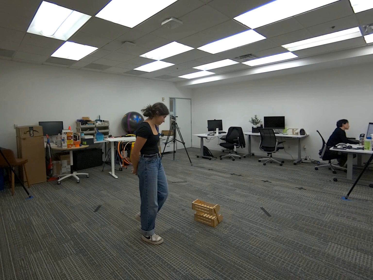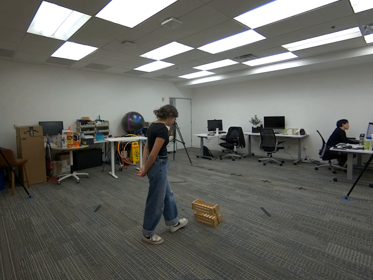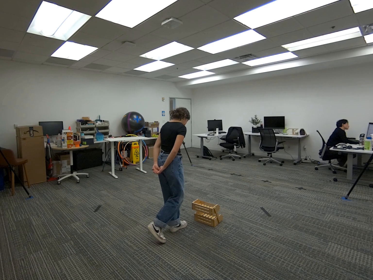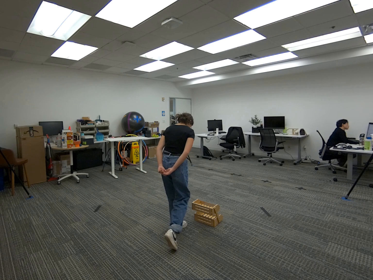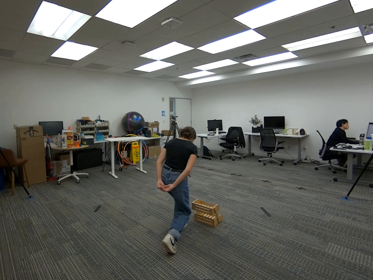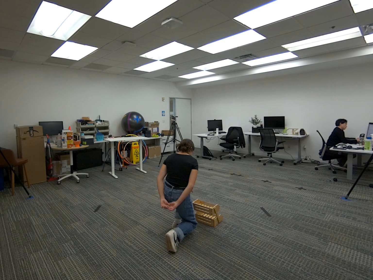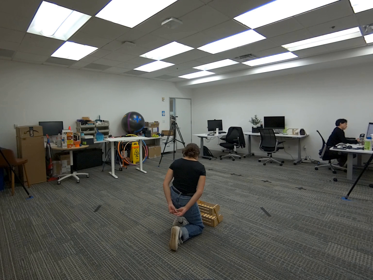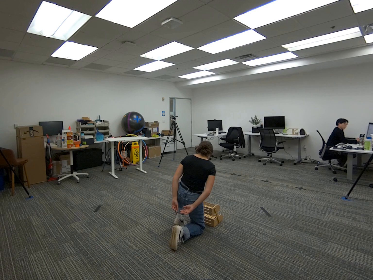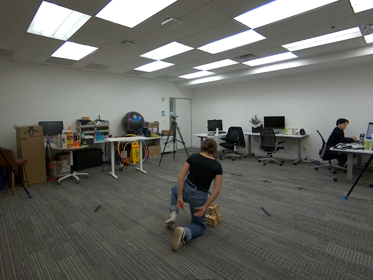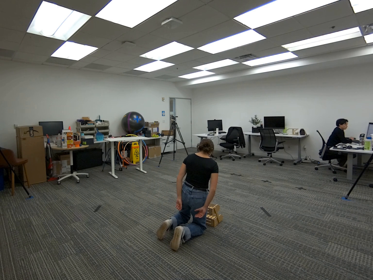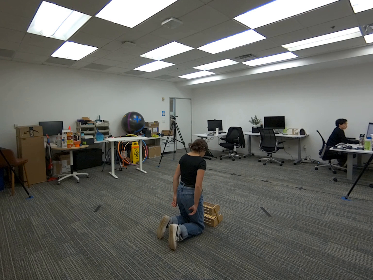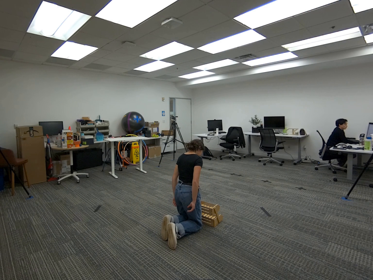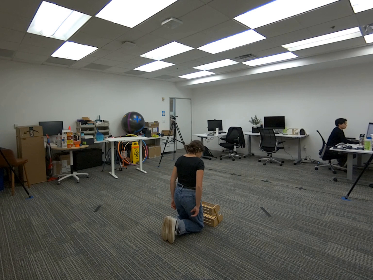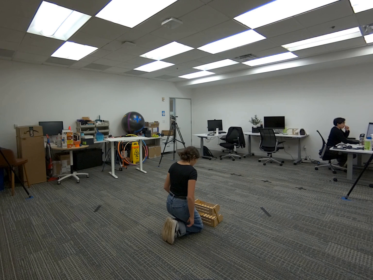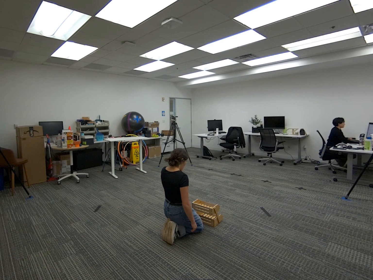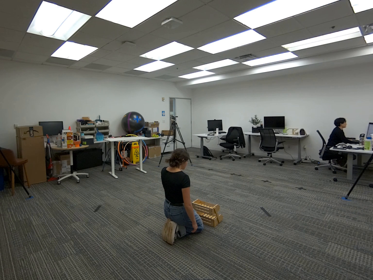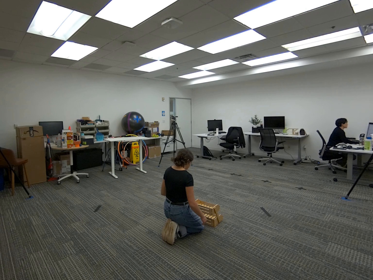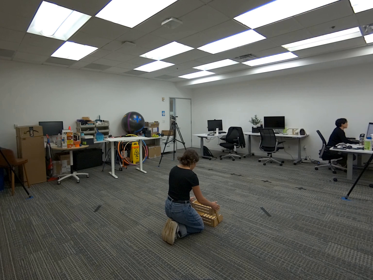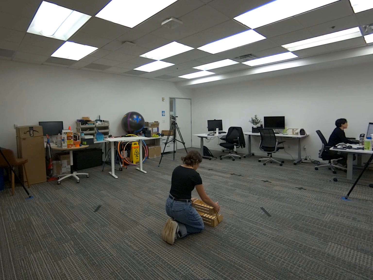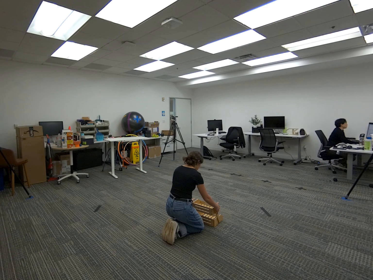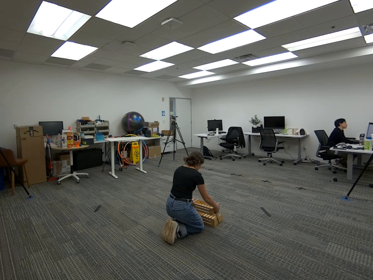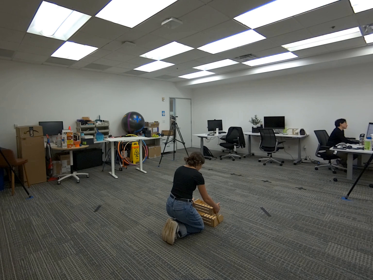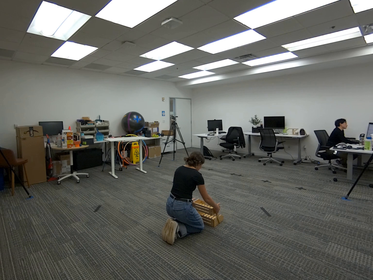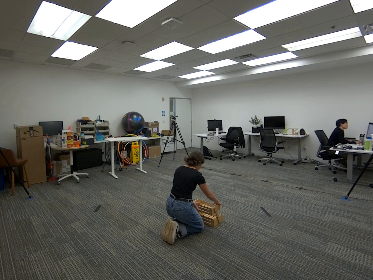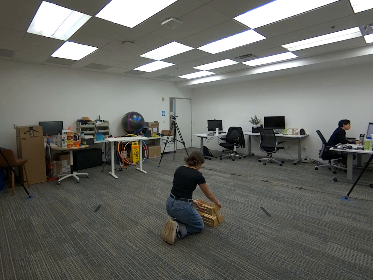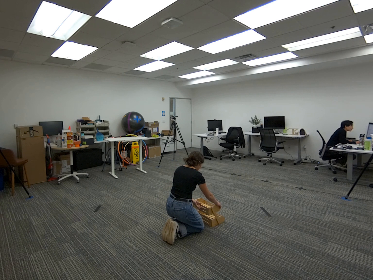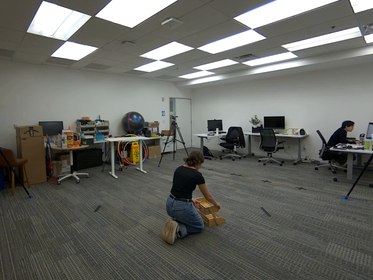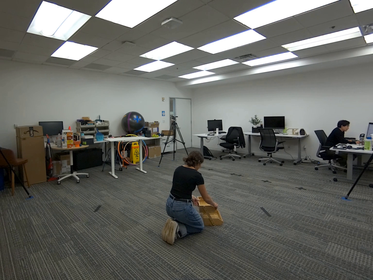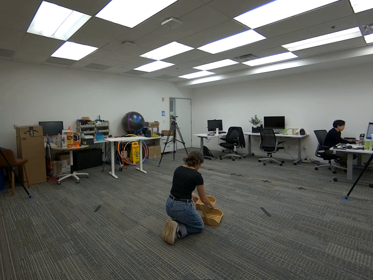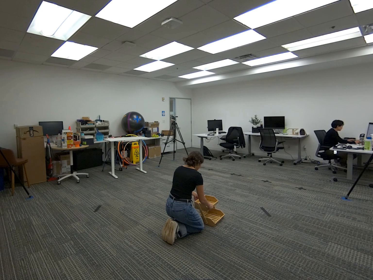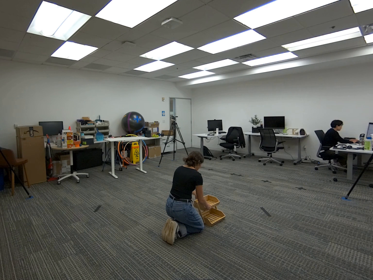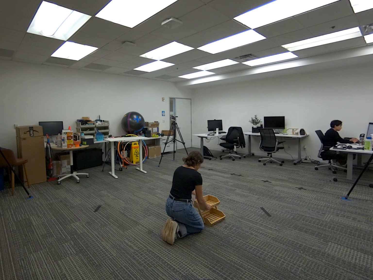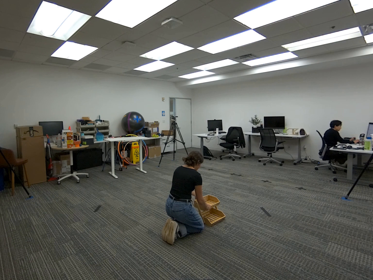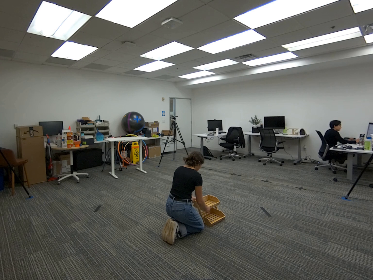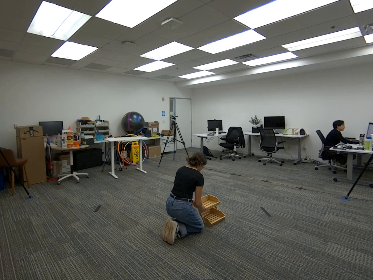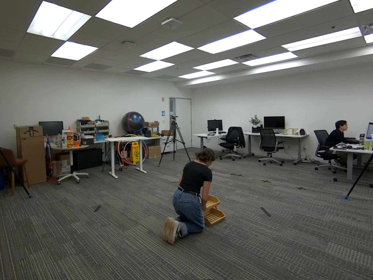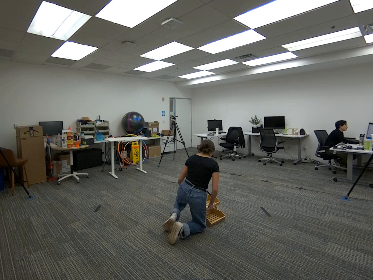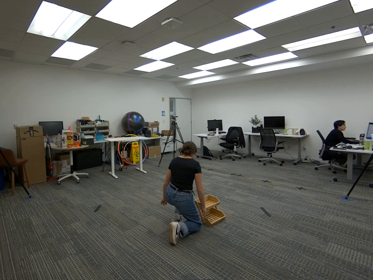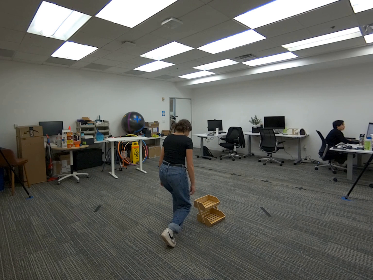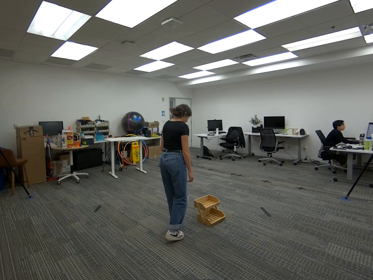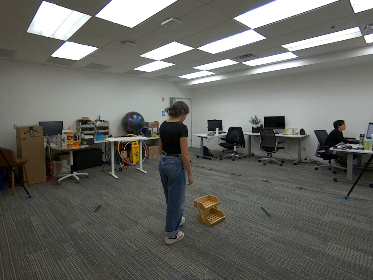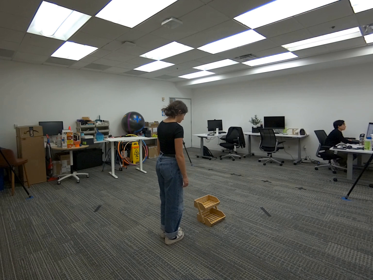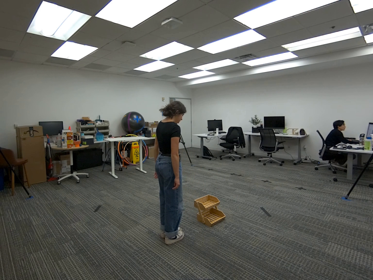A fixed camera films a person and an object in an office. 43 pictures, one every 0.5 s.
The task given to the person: Walk over to the wooden crate and rotate the wooden crate 90°.
